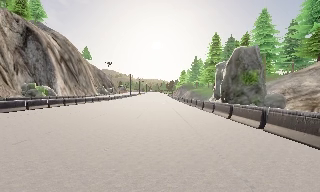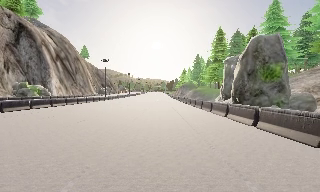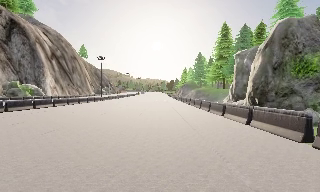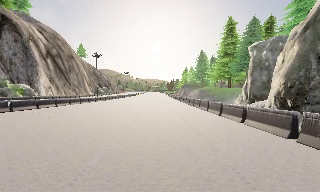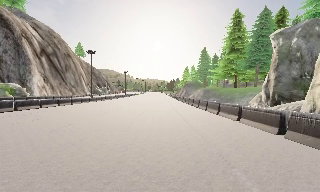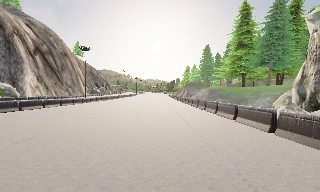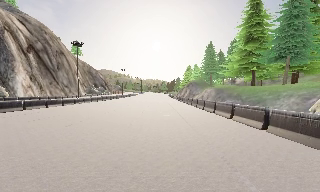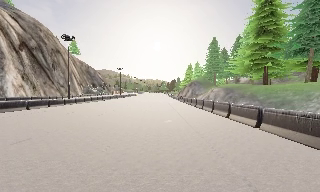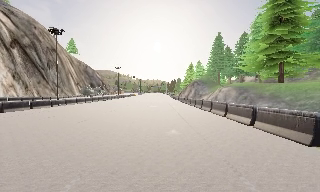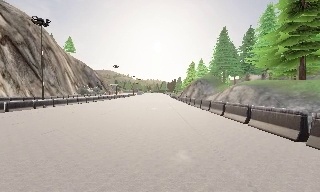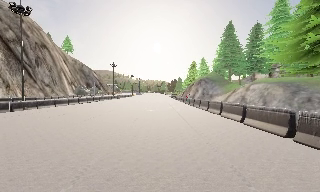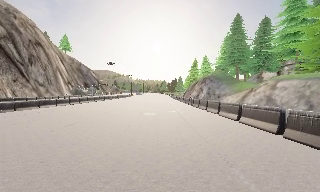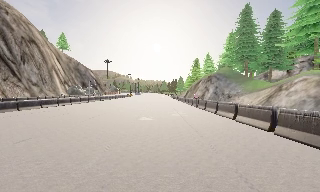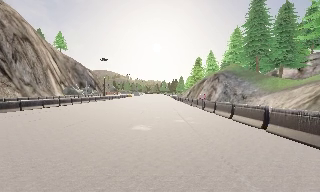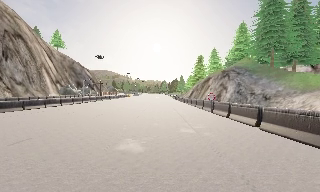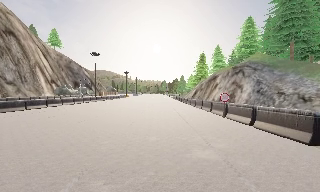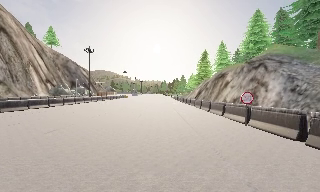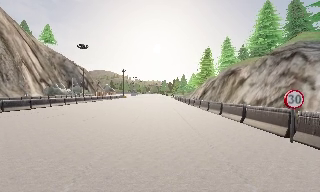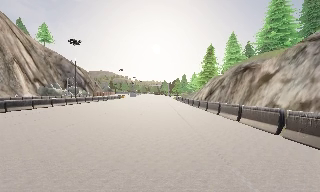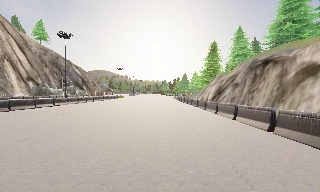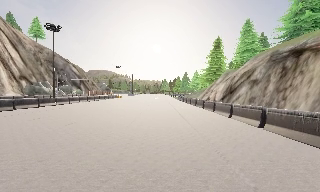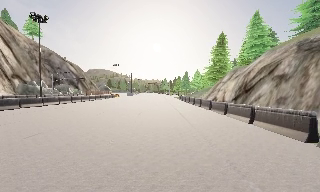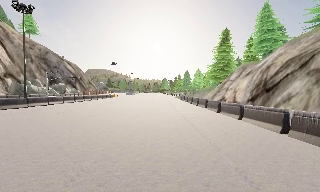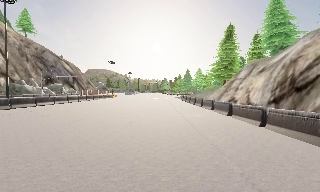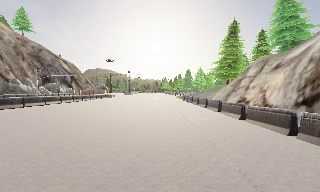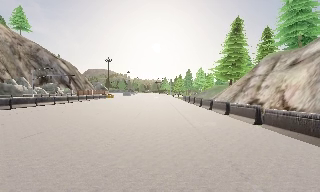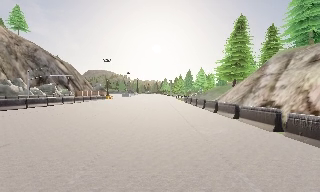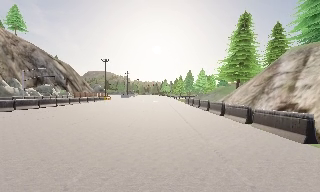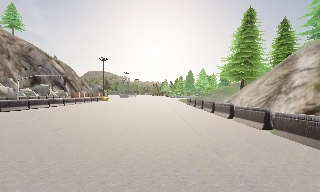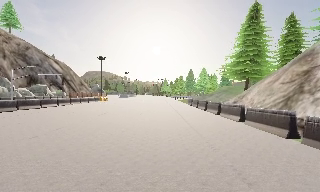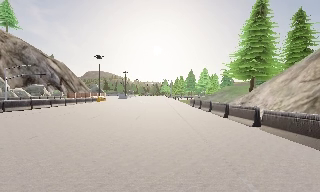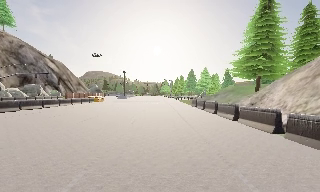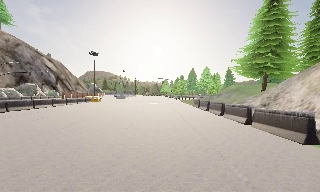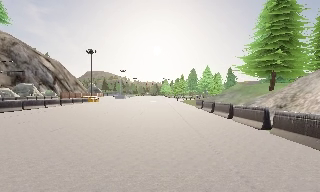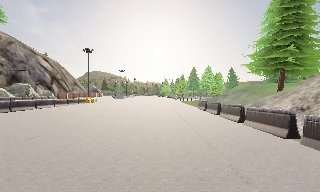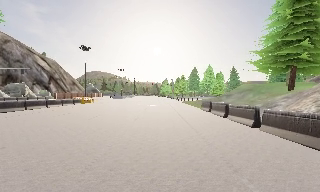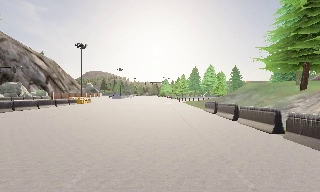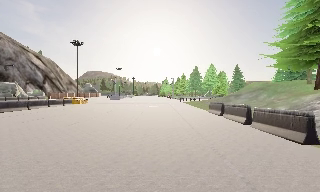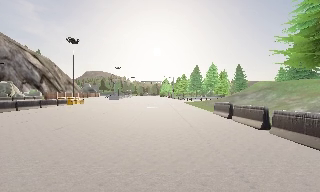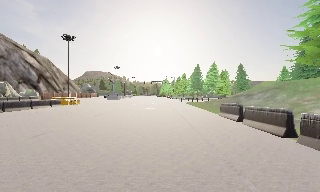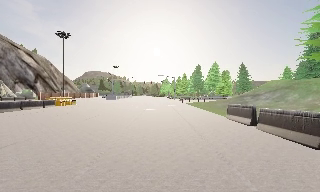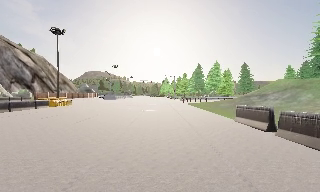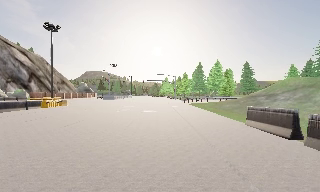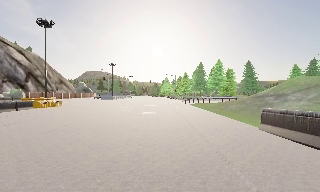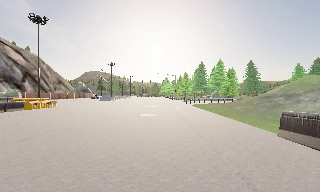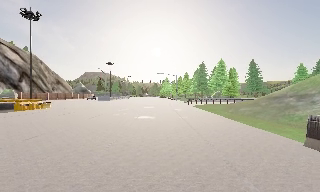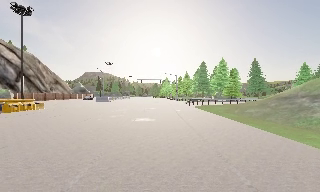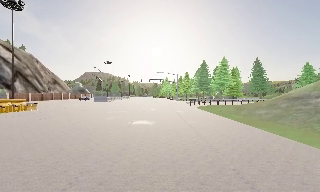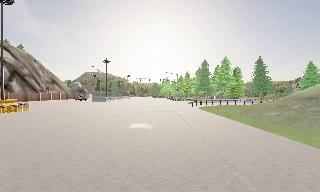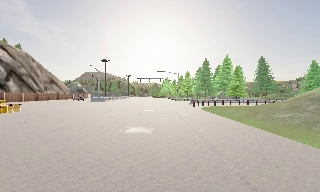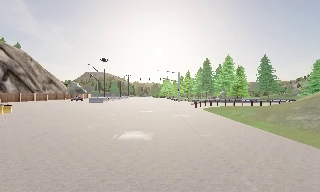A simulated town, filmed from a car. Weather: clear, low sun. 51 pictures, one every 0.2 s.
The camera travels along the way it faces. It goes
forward.
0.0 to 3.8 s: The camera travels forward, about 60 m, so what stands in front looms larger.
3.8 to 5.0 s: The camera travels forward, about 14 m, so what stands in front looms larger. It loses speed.
5.0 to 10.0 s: The camera travels forward, about 35 m, so what stands in front looms larger.
The film runs forward here.
